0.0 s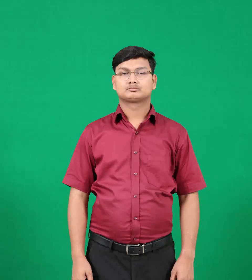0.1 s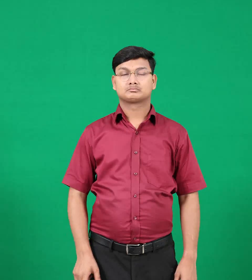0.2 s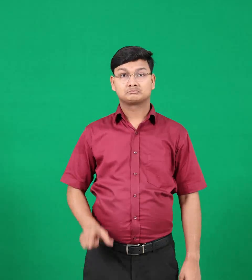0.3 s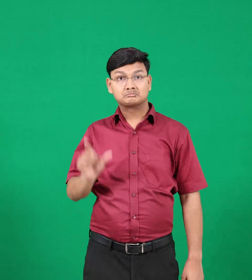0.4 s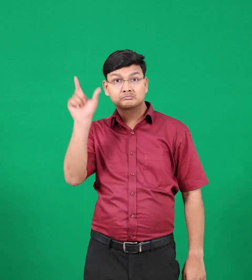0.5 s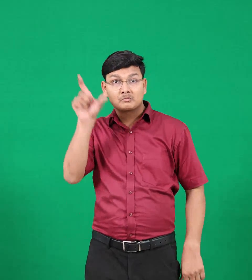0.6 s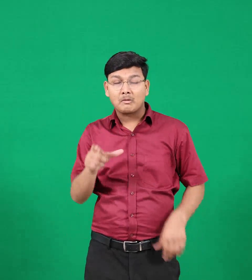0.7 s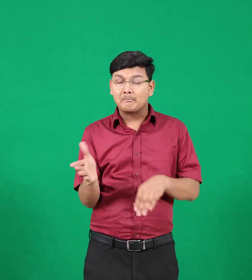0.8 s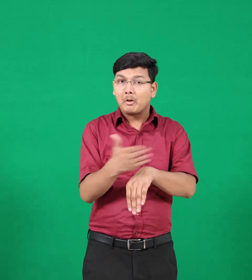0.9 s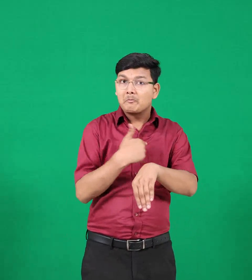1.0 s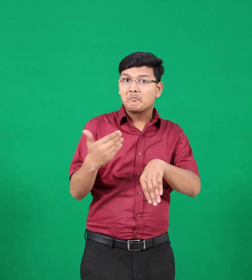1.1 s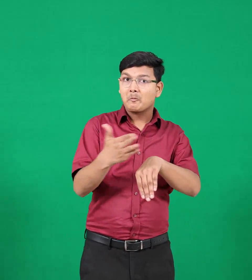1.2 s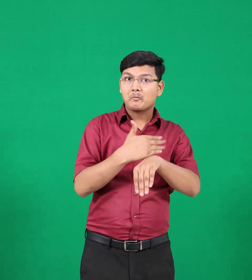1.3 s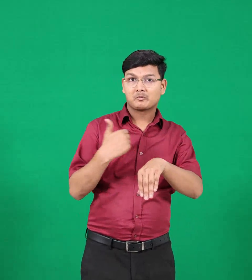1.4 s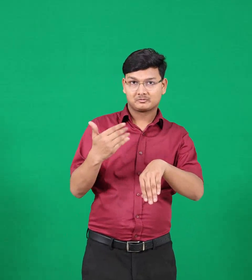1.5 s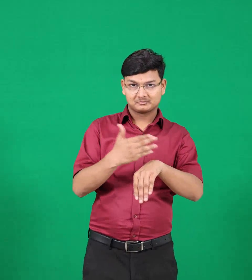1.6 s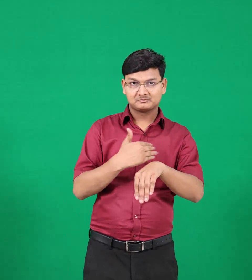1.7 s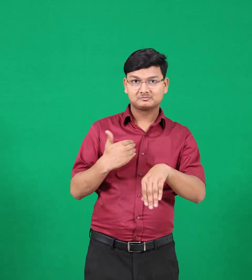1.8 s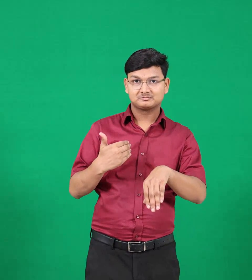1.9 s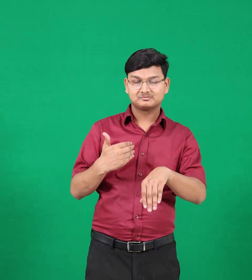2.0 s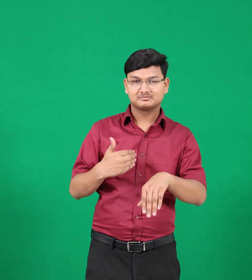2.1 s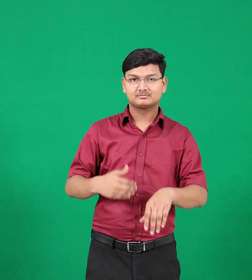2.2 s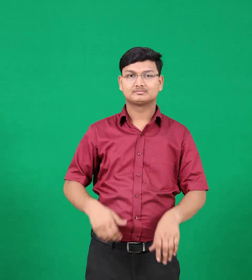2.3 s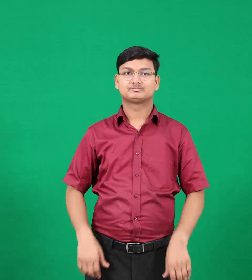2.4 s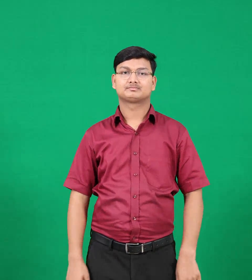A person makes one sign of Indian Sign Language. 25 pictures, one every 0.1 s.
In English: earlier
